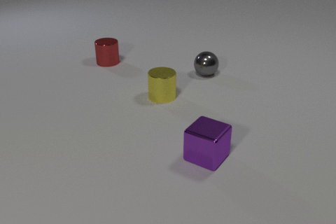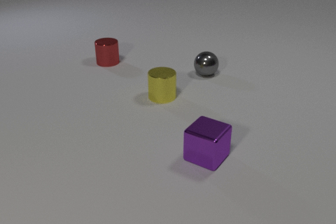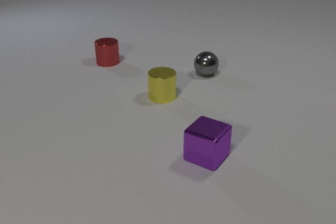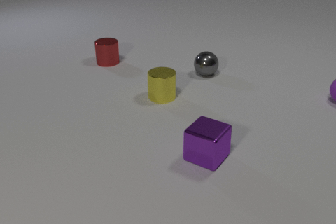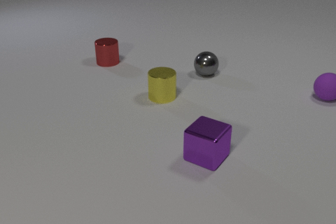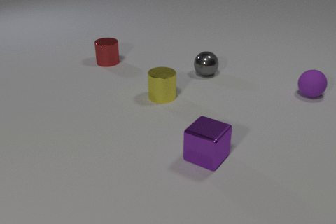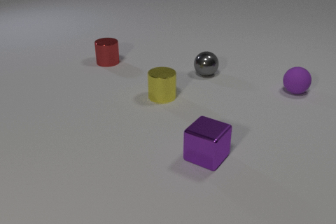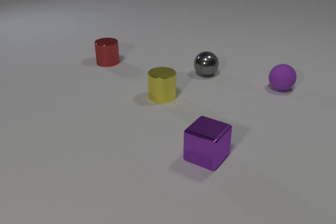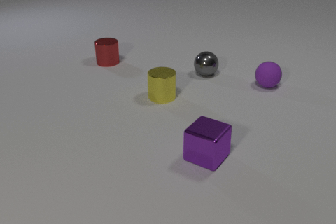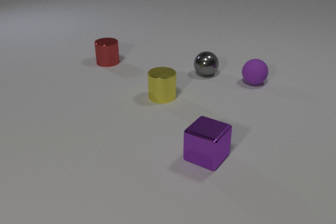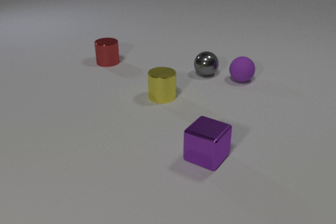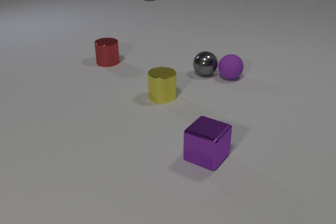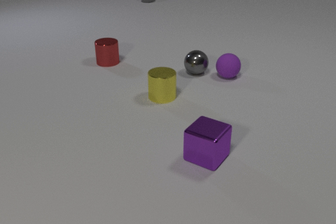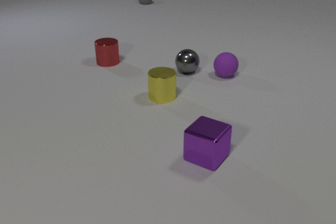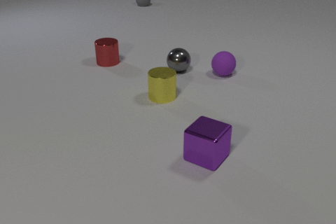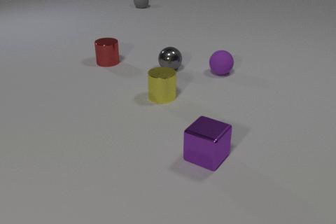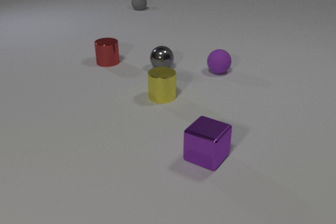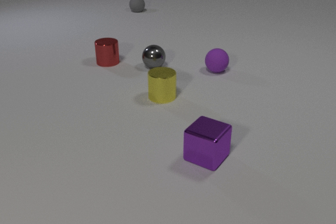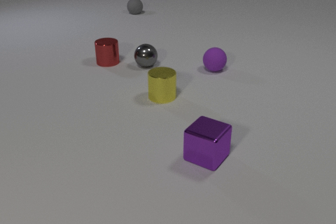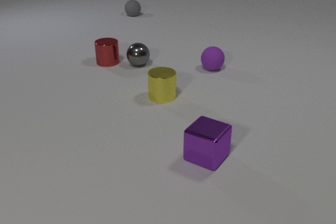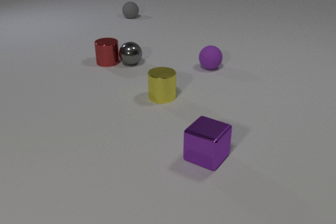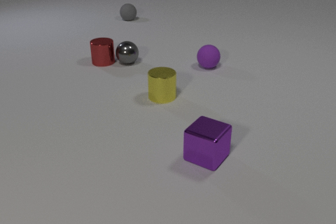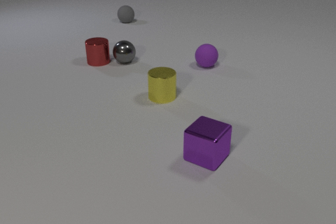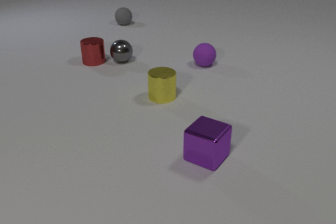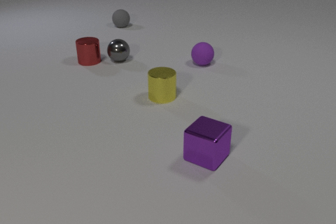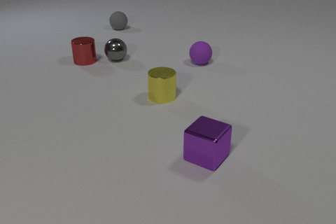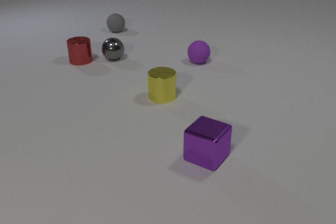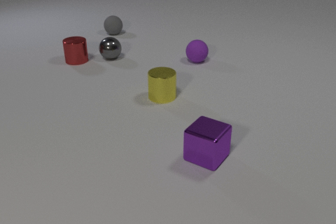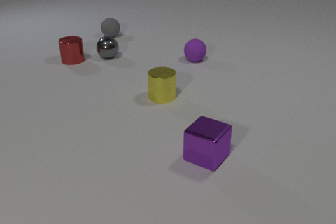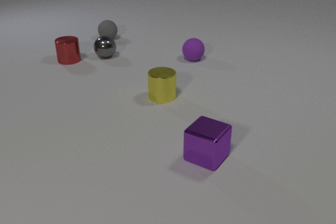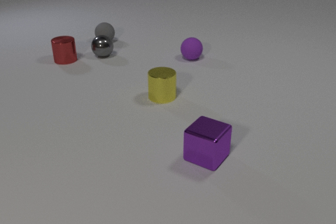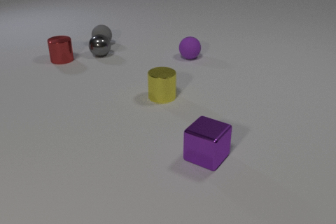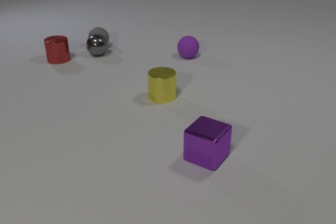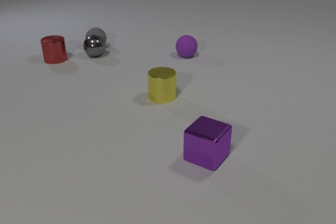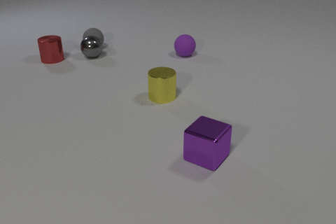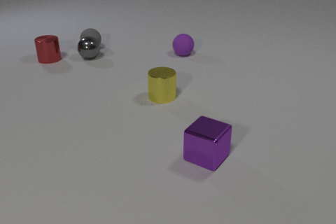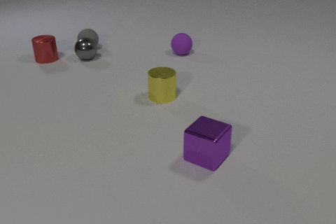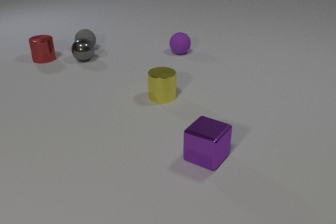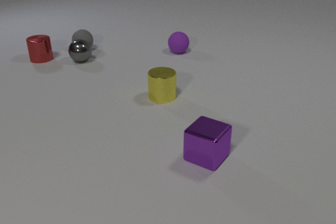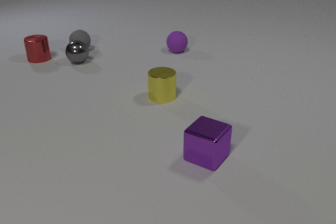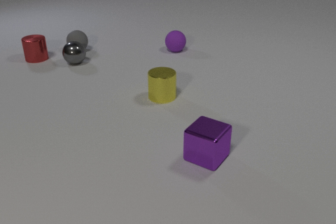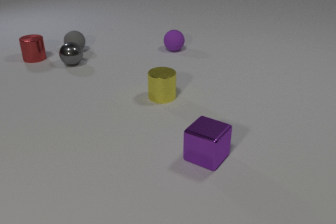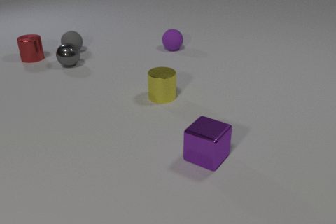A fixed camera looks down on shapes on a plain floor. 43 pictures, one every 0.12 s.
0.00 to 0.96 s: The purple rubber sphere comes in at the right edge, rolls to the left.
0.96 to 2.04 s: The purple rubber sphere rolls to the left and away from the camera. The gray metal sphere rolls to the left. The gray rubber sphere comes in at the top edge, rolls toward the camera. The purple rubber sphere and the gray metal sphere collide.
2.04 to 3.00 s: The purple rubber sphere rolls away from the camera and to the left. The gray metal sphere rolls to the left and away from the camera. The red metal cylinder slides to the left. The gray rubber sphere rolls toward the camera. The gray metal sphere and the red metal cylinder collide.
3.00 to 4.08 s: The purple rubber sphere rolls away from the camera and to the left. The gray metal sphere rolls to the left and away from the camera. The red metal cylinder slides to the left. The gray rubber sphere rolls toward the camera and to the left. The gray metal sphere and the gray rubber sphere collide.
4.08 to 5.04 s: The purple rubber sphere rolls away from the camera and to the left. The gray metal sphere rolls to the left and toward the camera. The red metal cylinder slides to the left and away from the camera. The gray rubber sphere rolls to the left.
Are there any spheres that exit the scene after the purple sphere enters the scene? no.
What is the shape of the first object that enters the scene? sphere.
What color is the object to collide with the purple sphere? gray.
